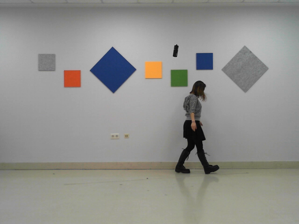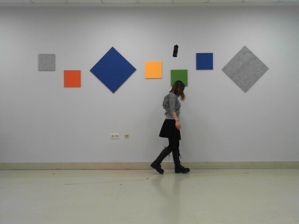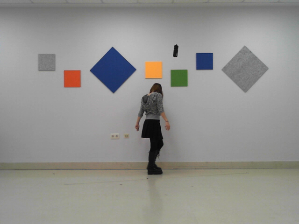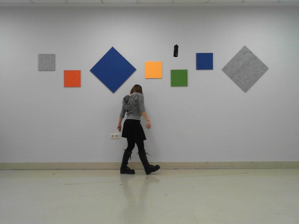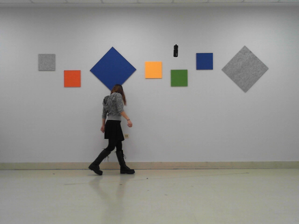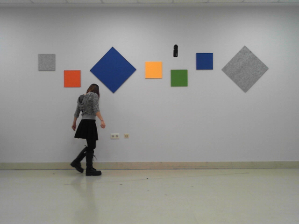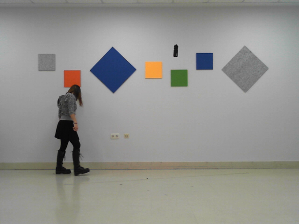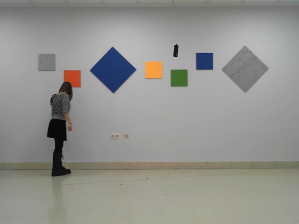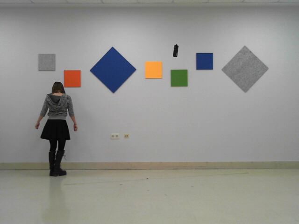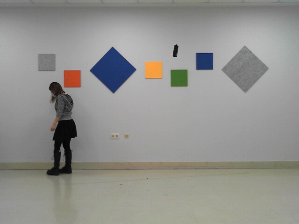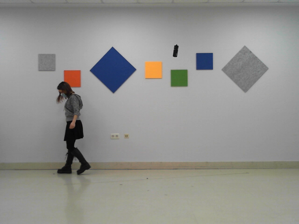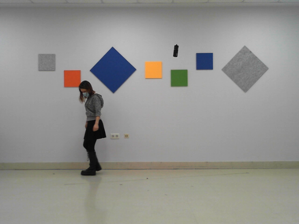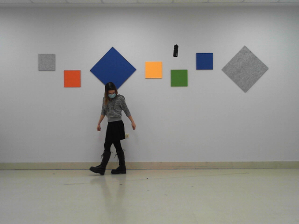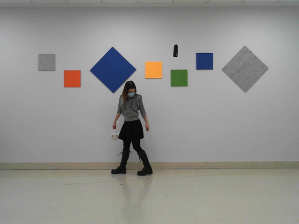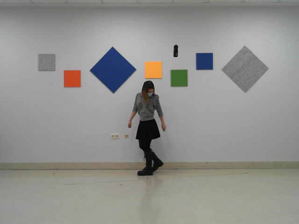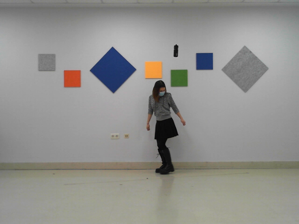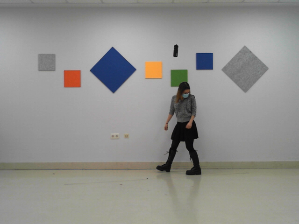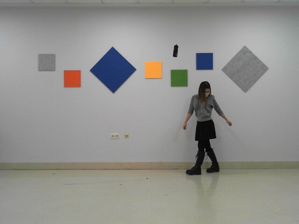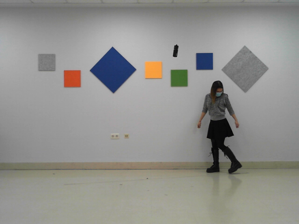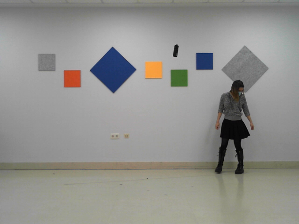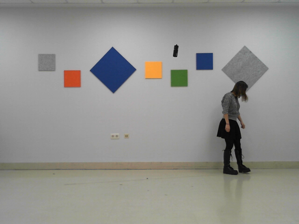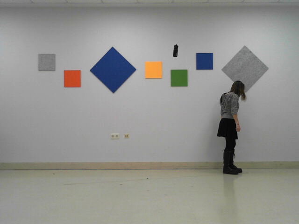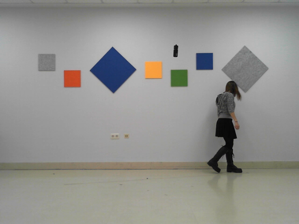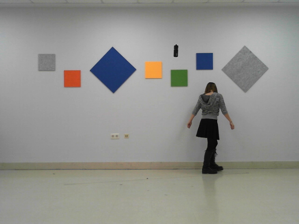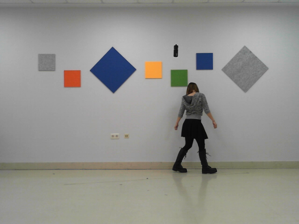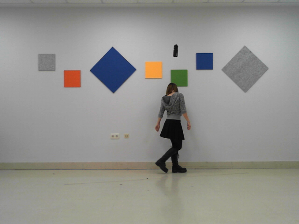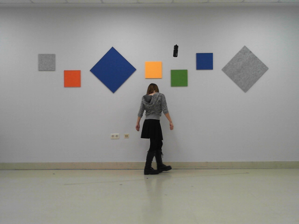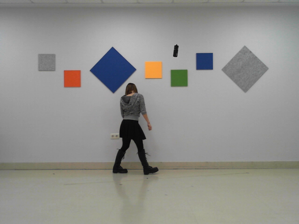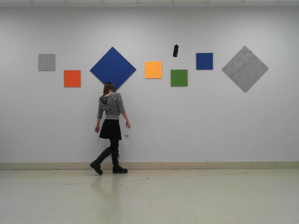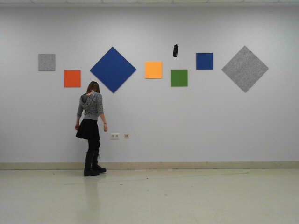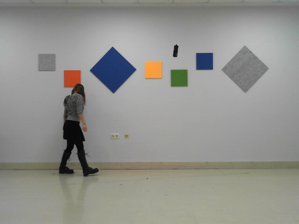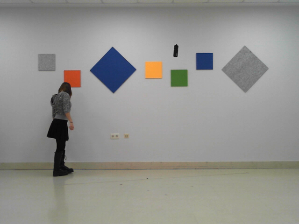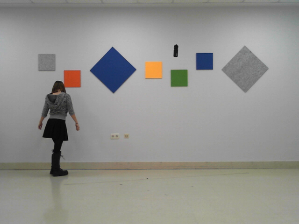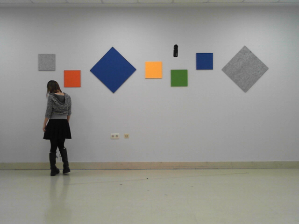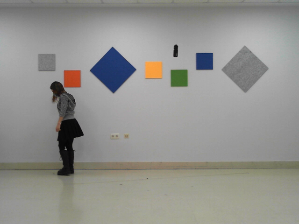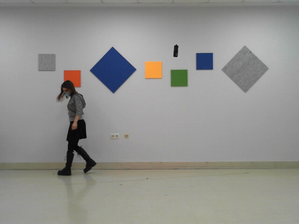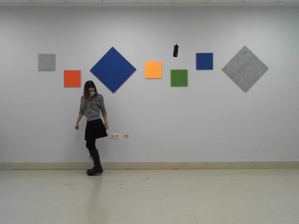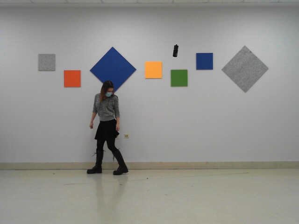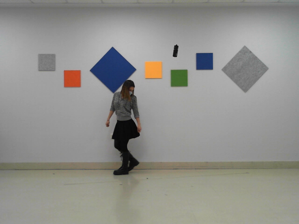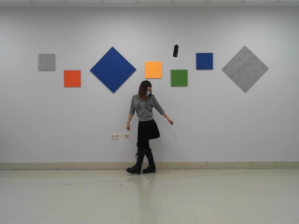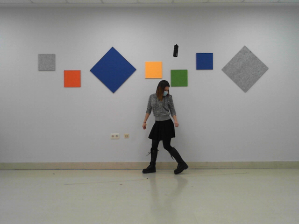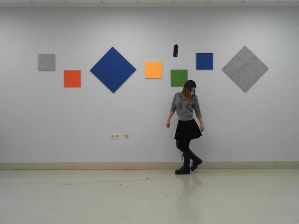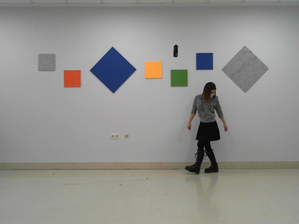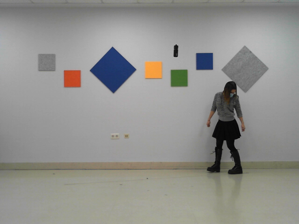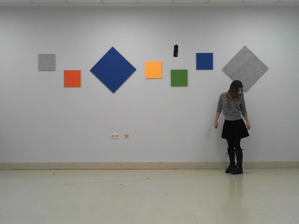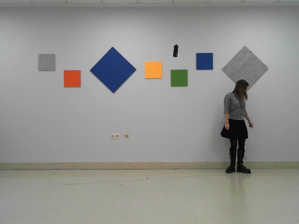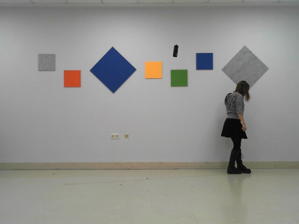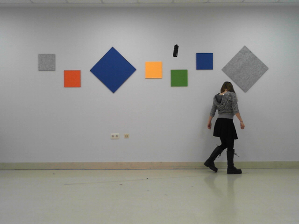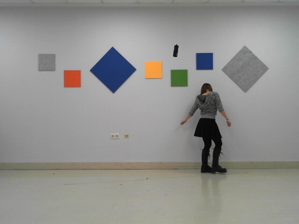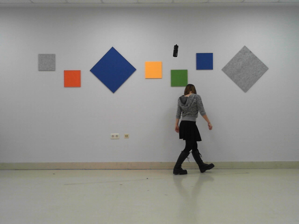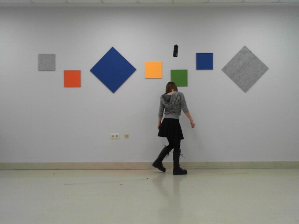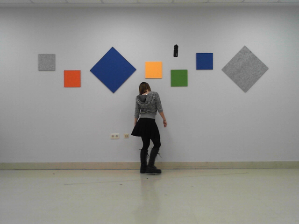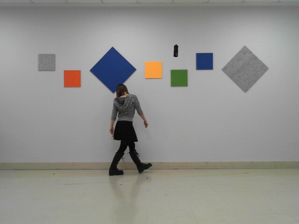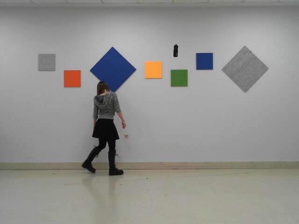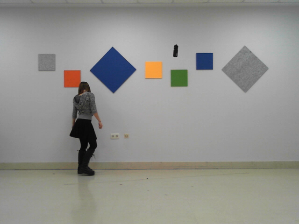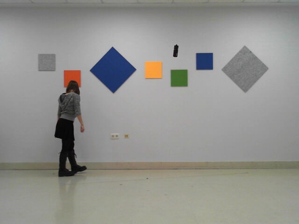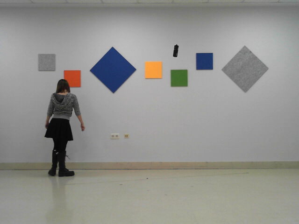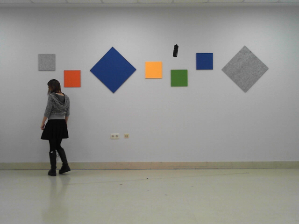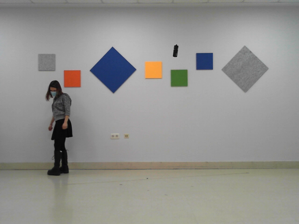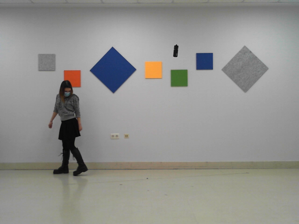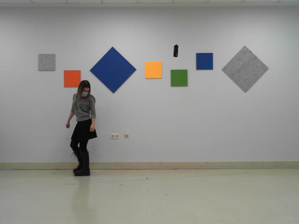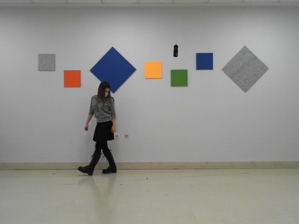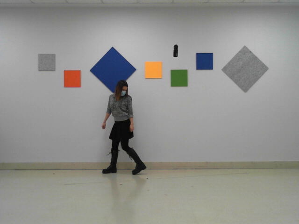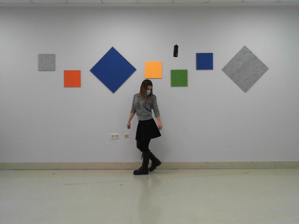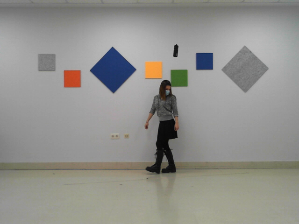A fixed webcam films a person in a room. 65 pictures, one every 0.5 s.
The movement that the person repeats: Walk backward.
